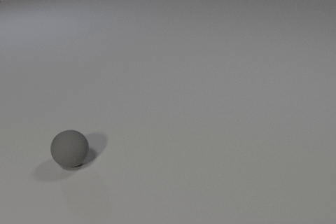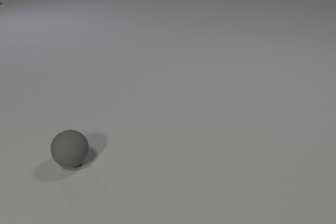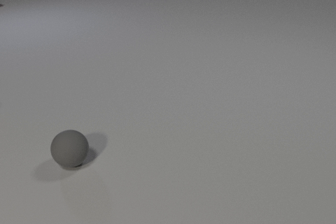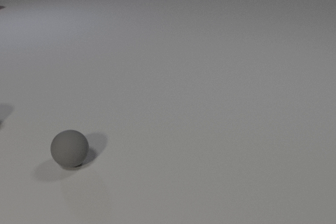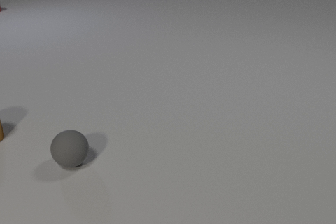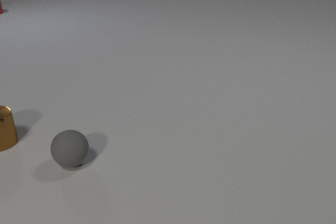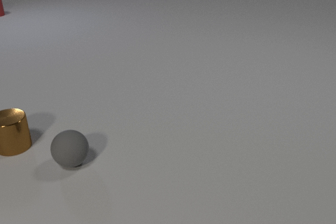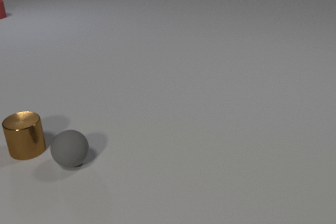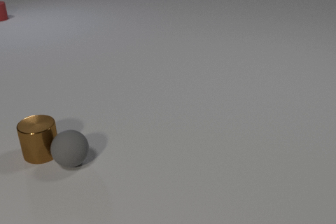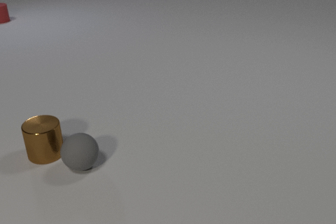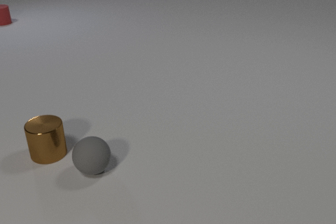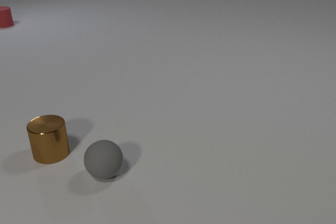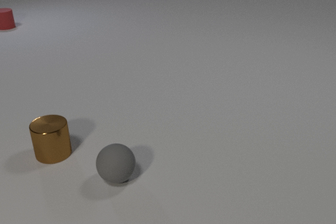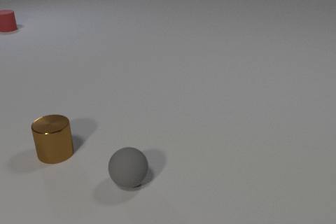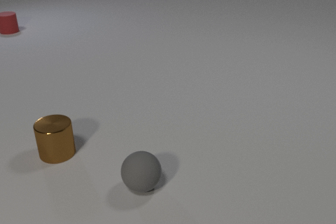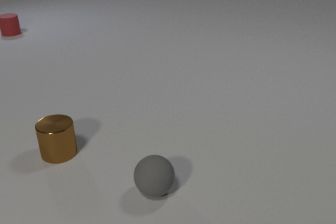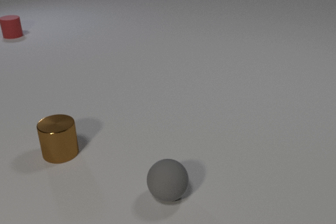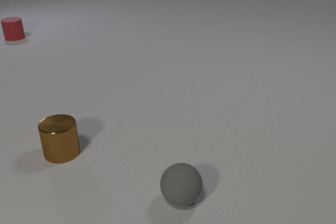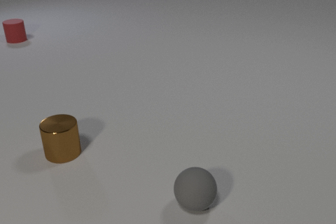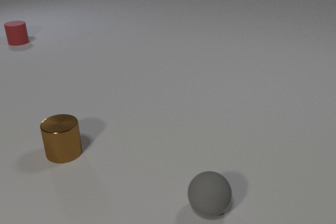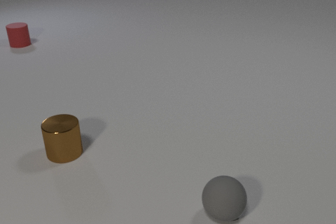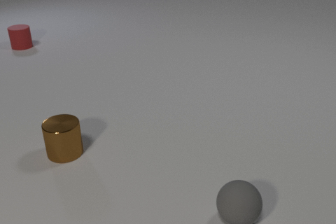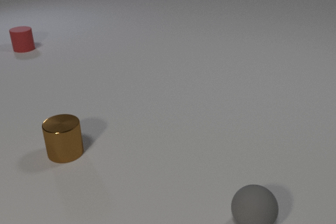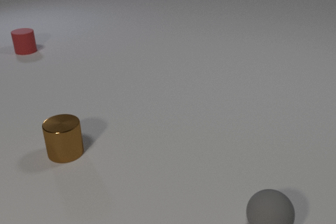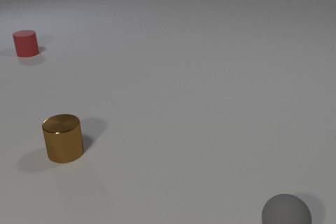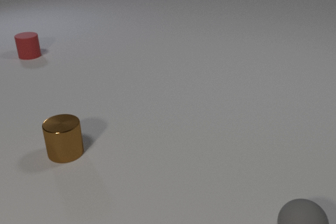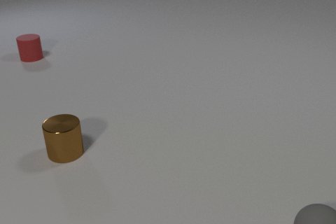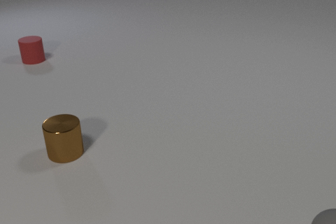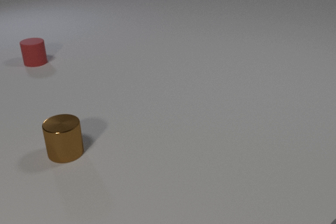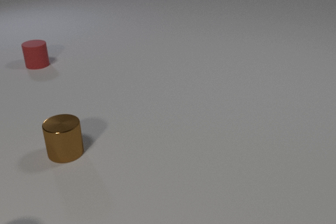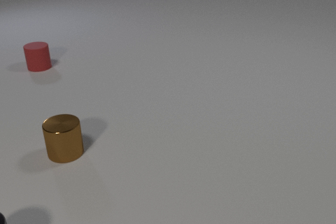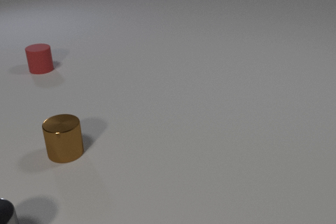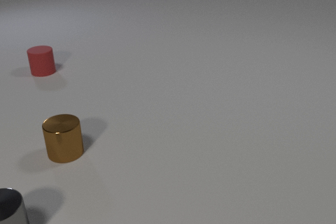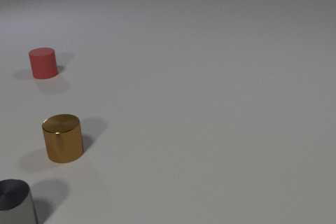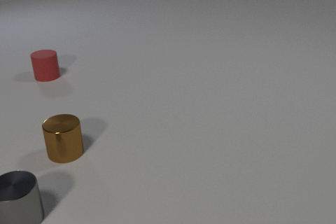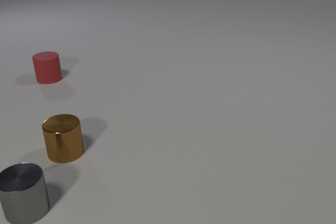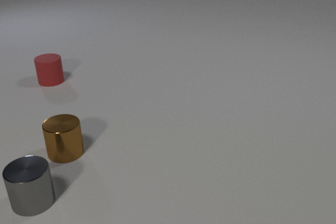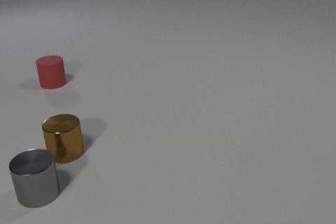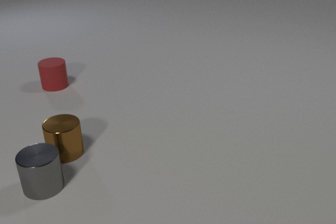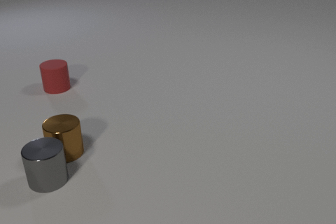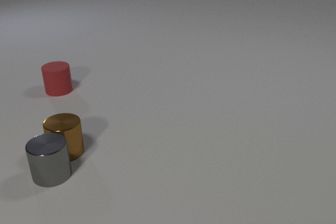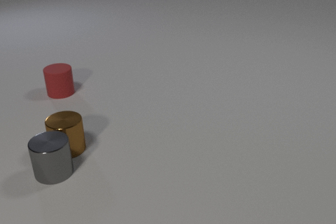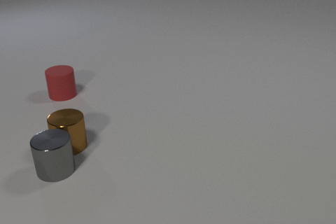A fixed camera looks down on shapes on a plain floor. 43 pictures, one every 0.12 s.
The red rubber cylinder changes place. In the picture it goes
toward the camera.
The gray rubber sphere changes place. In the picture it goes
to the right.
0.00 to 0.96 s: The brown metal cylinder comes in at the left edge, slides to the right and toward the camera. The red rubber cylinder comes in at the left edge, slides toward the camera.
0.96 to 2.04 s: The brown metal cylinder slides to the right. The gray rubber sphere rolls to the right and toward the camera. The red rubber cylinder slides toward the camera. The brown metal cylinder and the gray rubber sphere collide.
2.04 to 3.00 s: The gray rubber sphere rolls to the right. The red rubber cylinder slides toward the camera.
3.00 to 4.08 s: The gray rubber sphere rolls to the right, leaves at the bottom edge. The gray metal cylinder comes in at the bottom edge, slides away from the camera and to the right. The red rubber cylinder slides toward the camera.
4.08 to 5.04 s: The brown metal cylinder slides away from the camera. The gray metal cylinder slides away from the camera and to the right. The red rubber cylinder slides toward the camera. The brown metal cylinder and the gray metal cylinder collide.
How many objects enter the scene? 3.
How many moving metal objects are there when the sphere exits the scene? 0.
What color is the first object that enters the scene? red.
